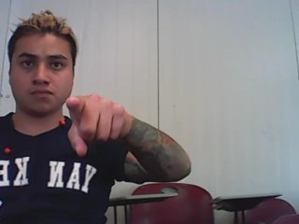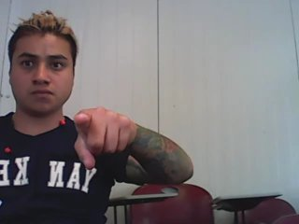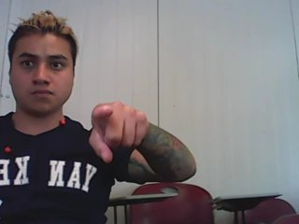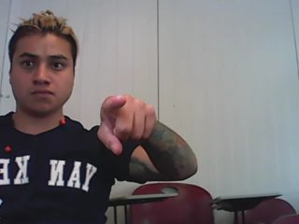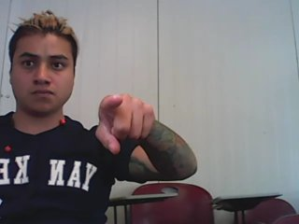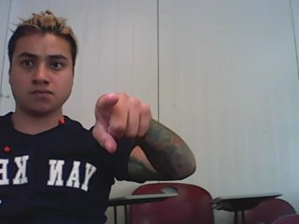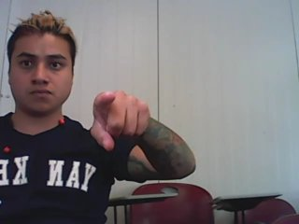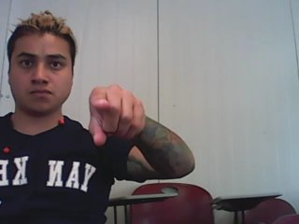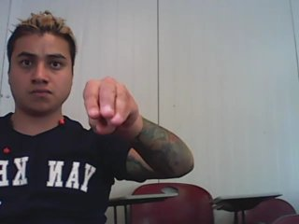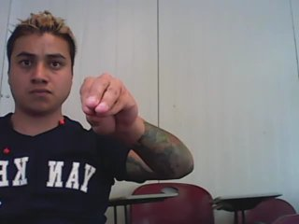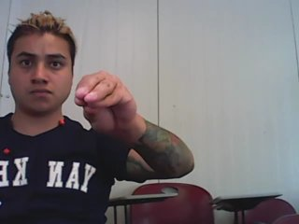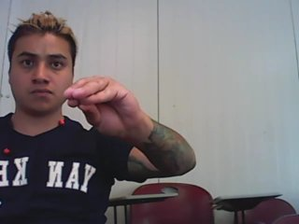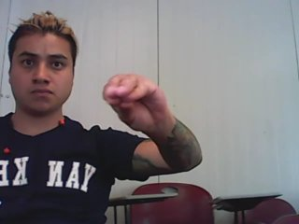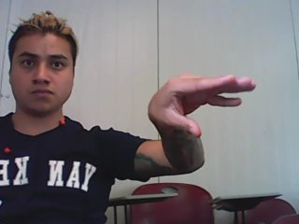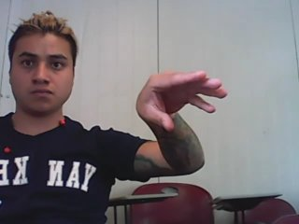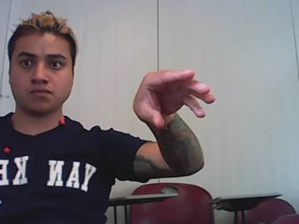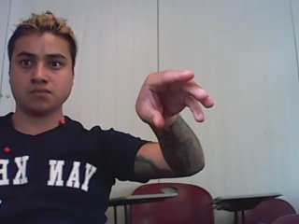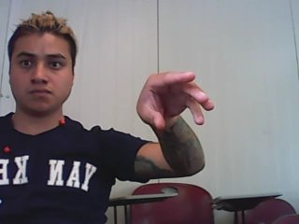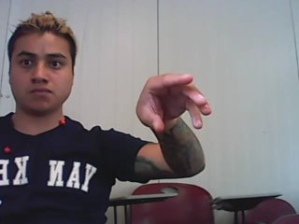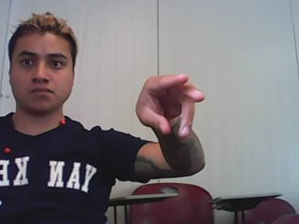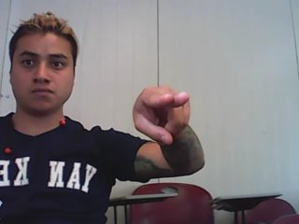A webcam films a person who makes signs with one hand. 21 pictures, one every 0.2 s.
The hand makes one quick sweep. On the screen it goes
to the right.
0.0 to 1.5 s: Pointing with one finger.
1.6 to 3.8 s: On the screen the hand sweeps to the right. The name of the sign: Throw left.
